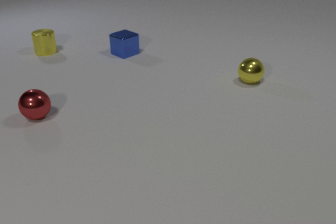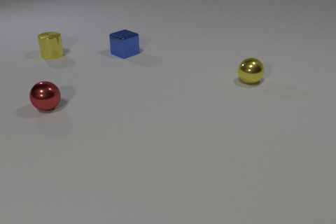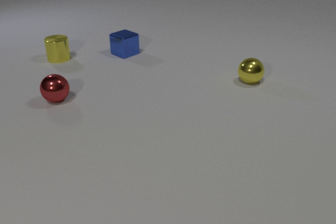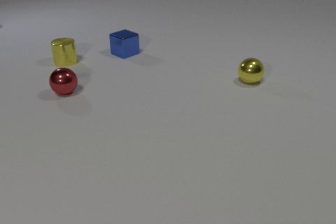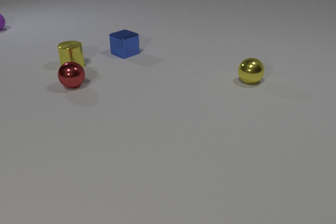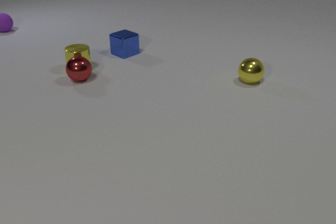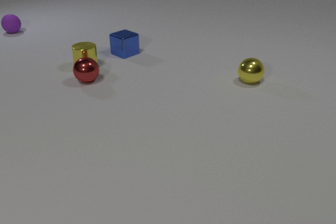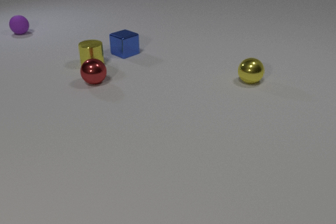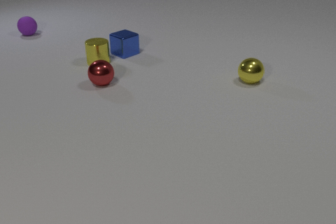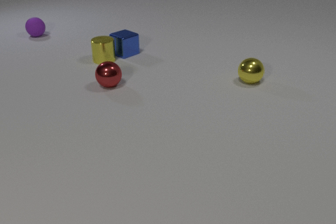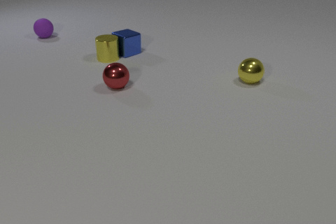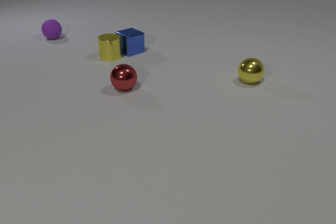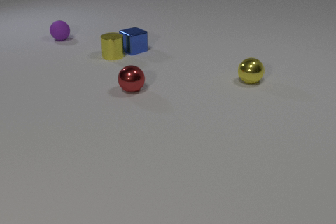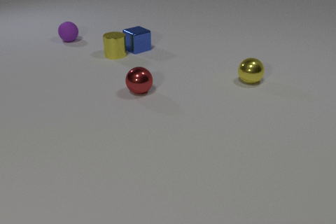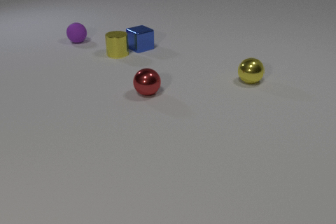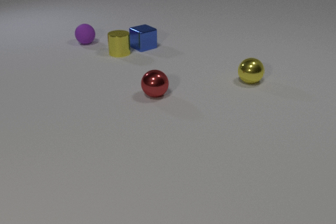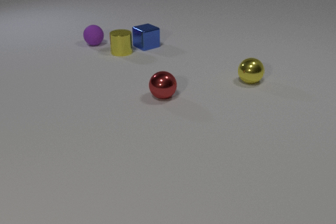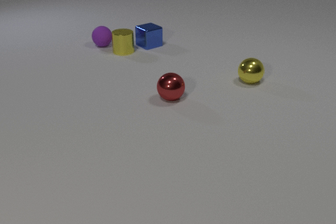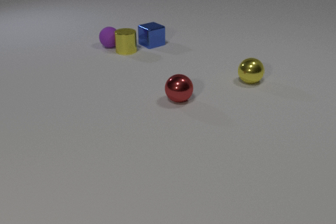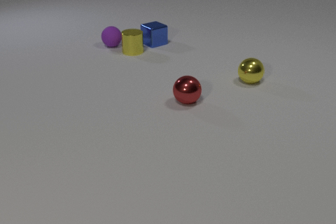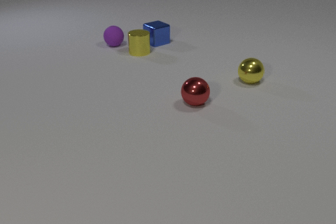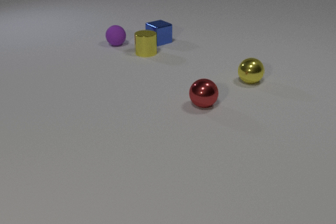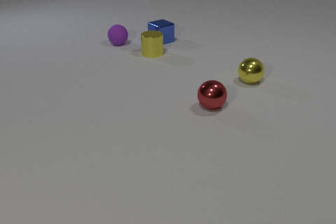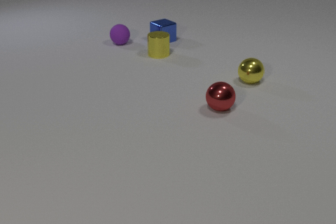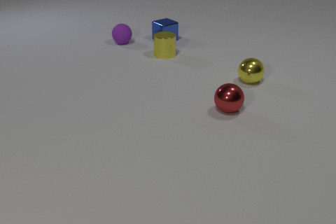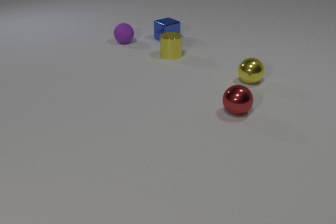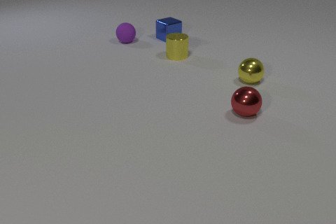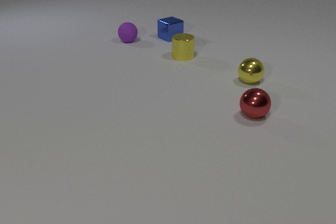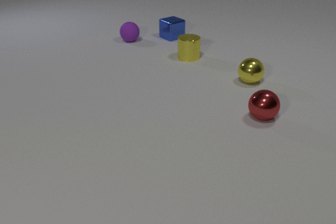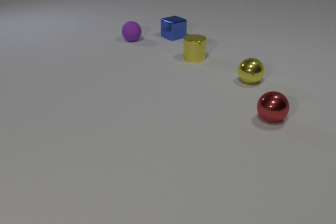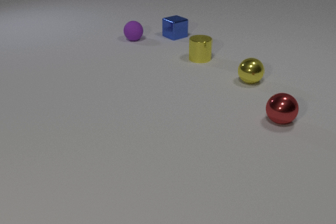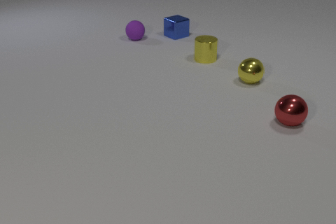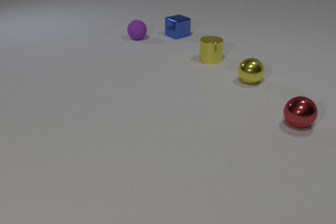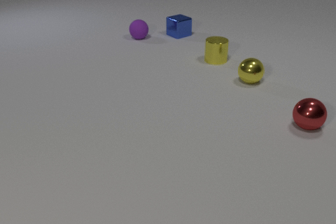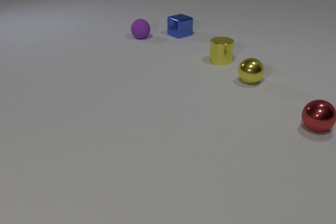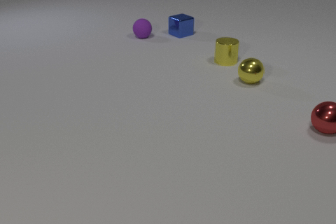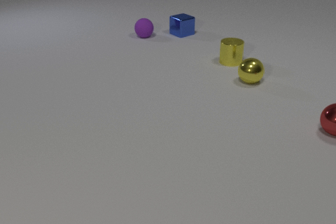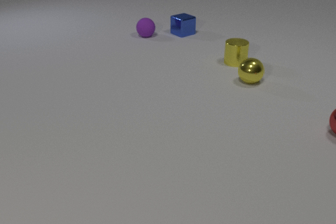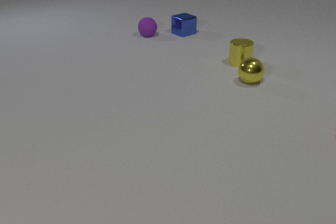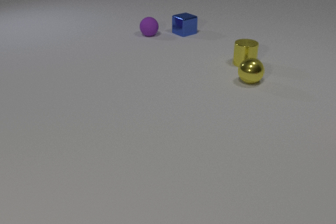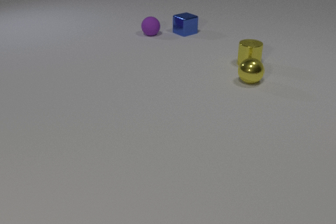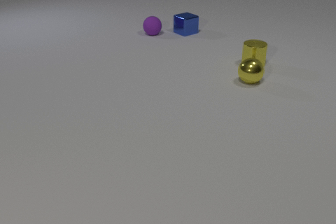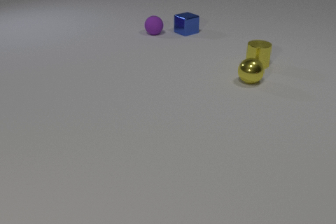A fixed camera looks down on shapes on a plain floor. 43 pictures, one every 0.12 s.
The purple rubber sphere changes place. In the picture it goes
to the right.
The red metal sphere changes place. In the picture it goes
to the right.
0.00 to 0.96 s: The yellow metal cylinder slides to the right and toward the camera. The red metal sphere rolls to the right and away from the camera. The purple rubber sphere comes in at the left edge, rolls to the right and toward the camera. The yellow metal cylinder and the red metal sphere collide.
0.96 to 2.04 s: The yellow metal cylinder slides away from the camera and to the right. The red metal sphere rolls to the right and toward the camera. The blue metal cube slides to the right and away from the camera. The purple rubber sphere rolls to the right and toward the camera. The yellow metal cylinder and the blue metal cube collide.
2.04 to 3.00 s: The yellow metal cylinder slides to the right. The red metal sphere rolls to the right. The blue metal cube slides to the right and away from the camera. The purple rubber sphere rolls to the right. The yellow metal cylinder and the purple rubber sphere collide.
3.00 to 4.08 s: The yellow metal cylinder slides to the right. The red metal sphere rolls to the right. The blue metal cube slides away from the camera and to the right. The purple rubber sphere rolls to the right and away from the camera.
4.08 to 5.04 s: The yellow metal cylinder slides to the right. The red metal sphere rolls to the right, leaves at the right edge. The blue metal cube slides away from the camera and to the right. The purple rubber sphere rolls to the right and away from the camera.
What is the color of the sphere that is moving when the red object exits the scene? purple.
What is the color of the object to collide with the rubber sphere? yellow.
What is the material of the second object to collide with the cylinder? metal.
